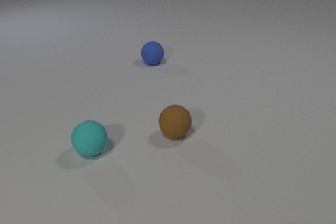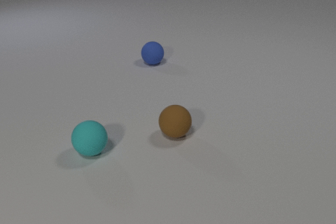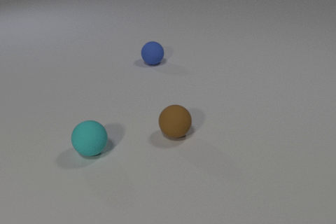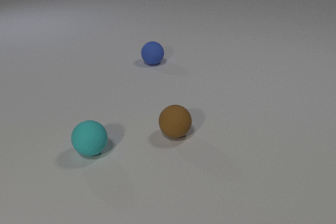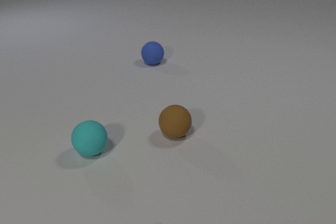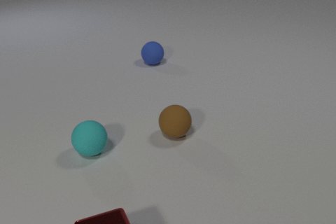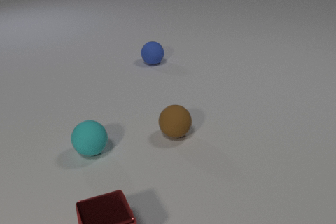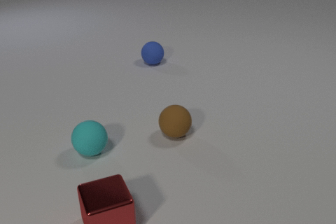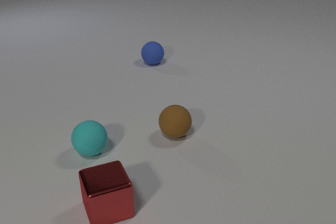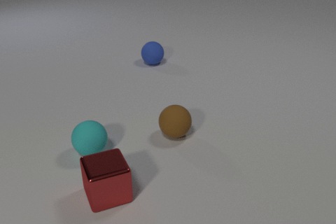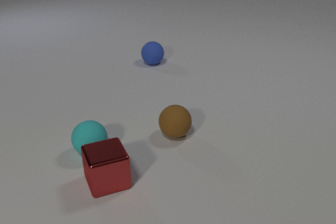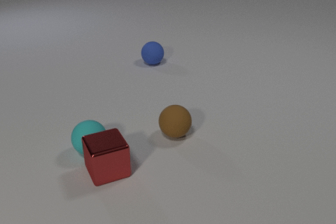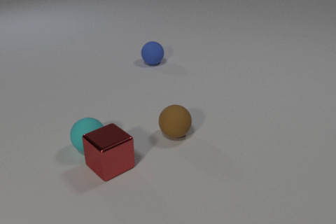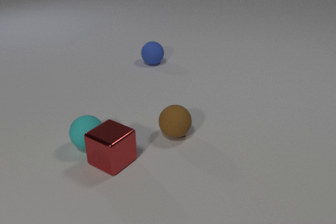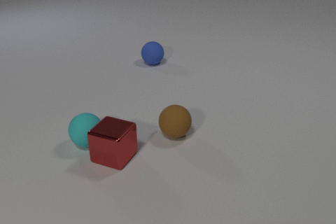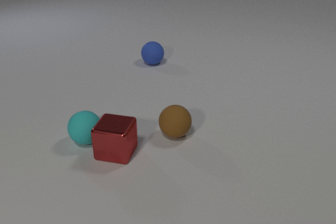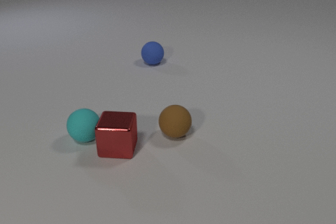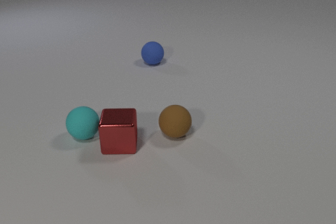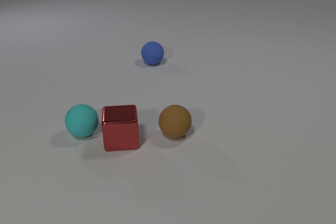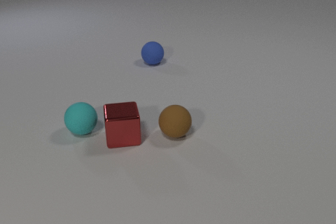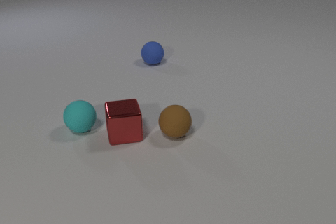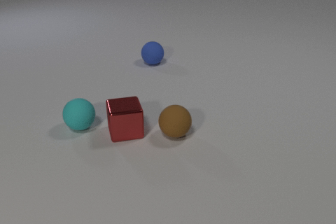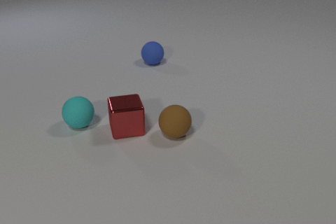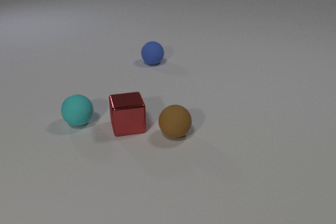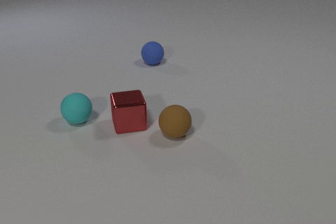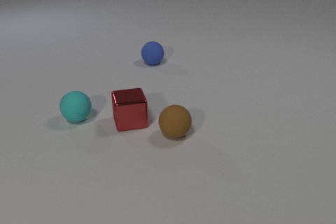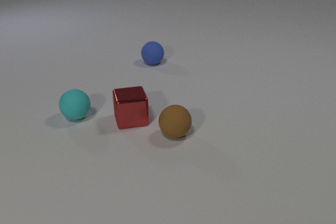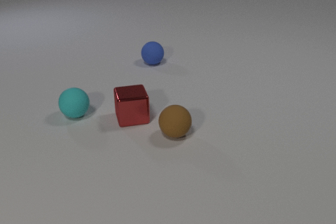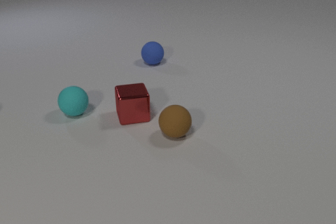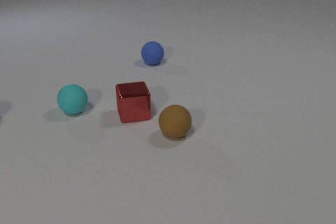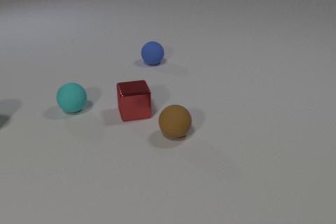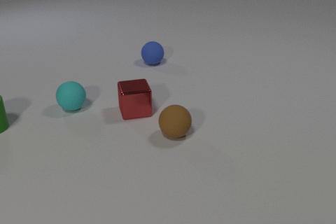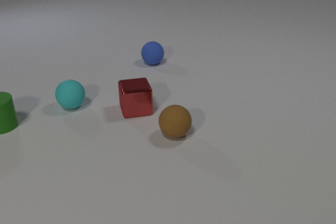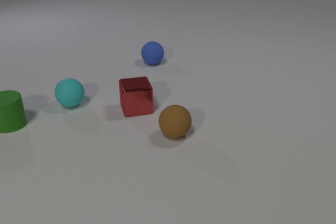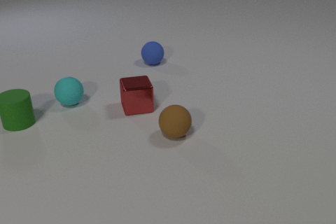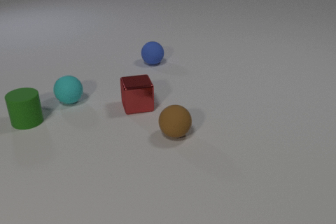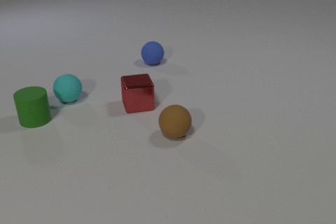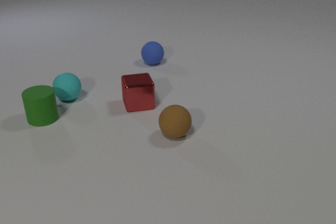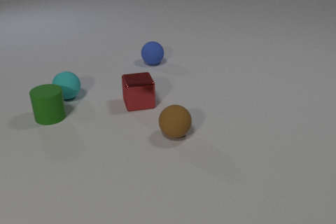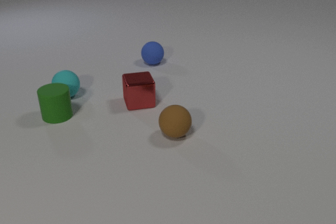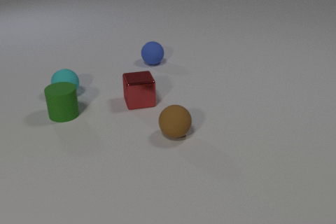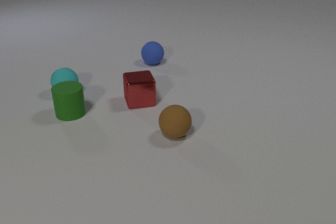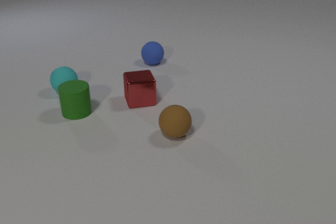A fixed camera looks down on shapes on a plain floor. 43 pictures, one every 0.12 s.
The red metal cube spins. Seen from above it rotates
counterclockwise.
The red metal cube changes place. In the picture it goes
away from the camera.
0.00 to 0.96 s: The red metal cube comes in at the bottom edge, slides away from the camera.
0.96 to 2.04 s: The red metal cube slides away from the camera, spins so that its near face slides to the right, counterclockwise seen from above. The cyan rubber sphere rolls away from the camera. The red metal cube and the cyan rubber sphere collide.
2.04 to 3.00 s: The red metal cube slides away from the camera. The cyan rubber sphere rolls away from the camera.
3.00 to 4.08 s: The red metal cube slides away from the camera. The cyan rubber sphere rolls away from the camera. The green rubber cylinder comes in at the left edge, slides to the right.
4.08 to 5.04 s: The red metal cube slides away from the camera. The cyan rubber sphere rolls away from the camera. The green rubber cylinder slides to the right.
What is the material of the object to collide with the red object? rubber.
What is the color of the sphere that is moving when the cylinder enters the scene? cyan.
Are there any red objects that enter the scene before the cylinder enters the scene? yes.
